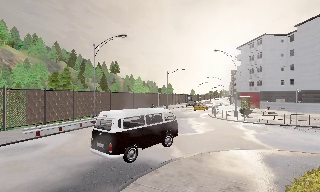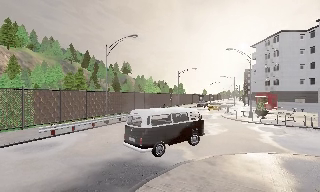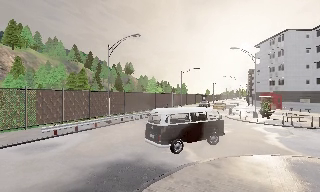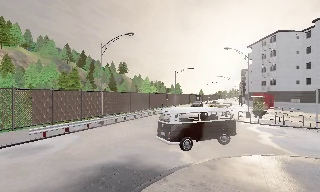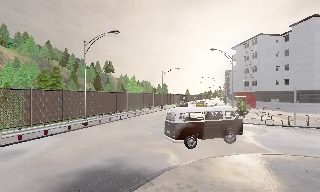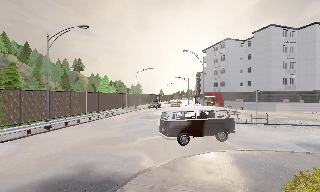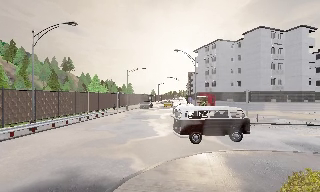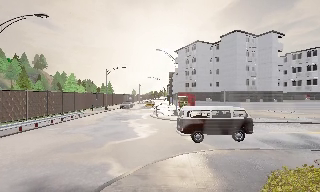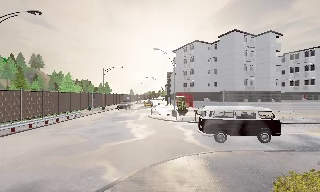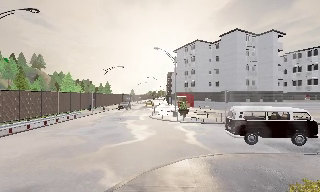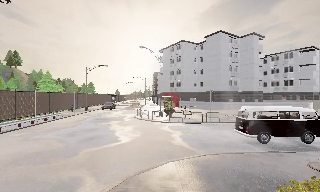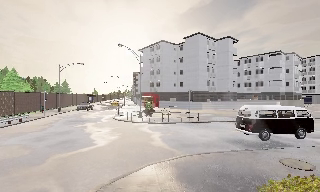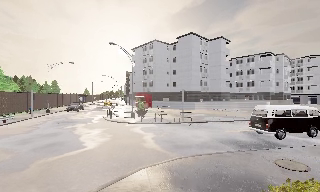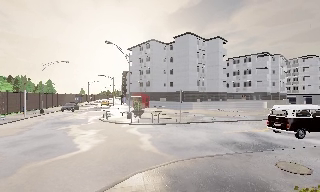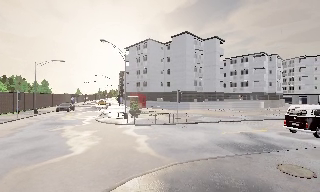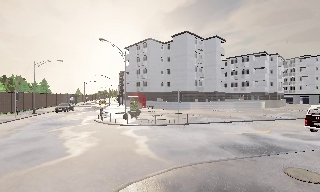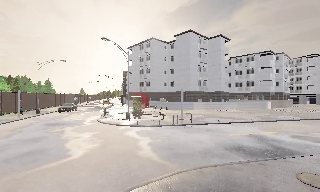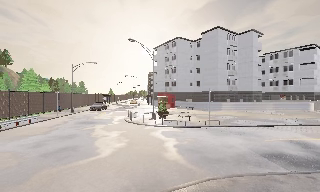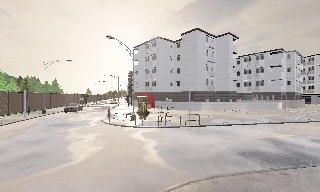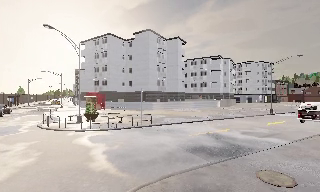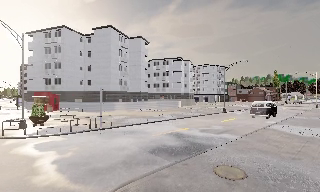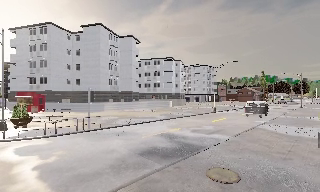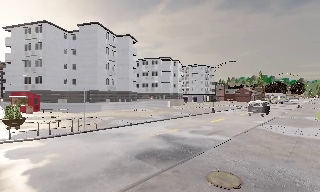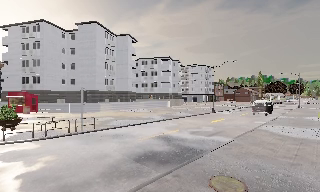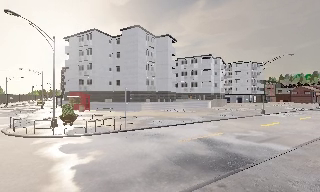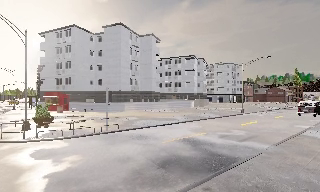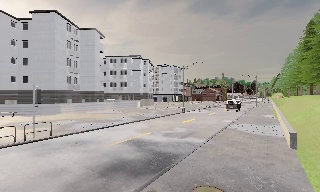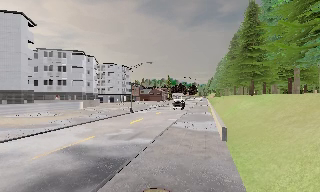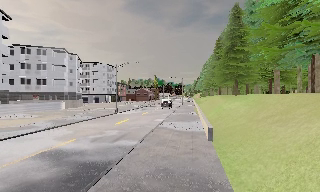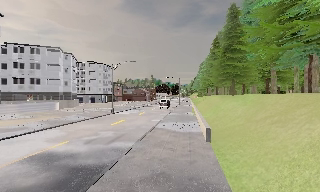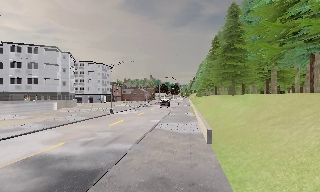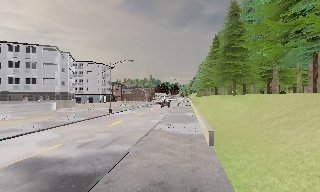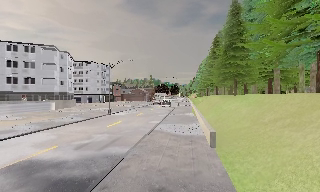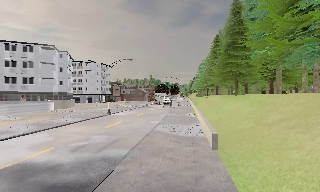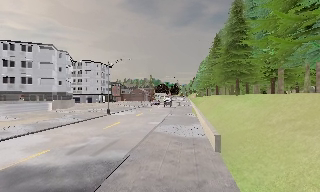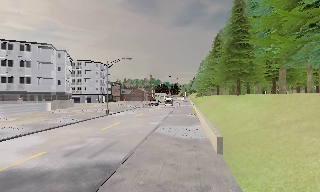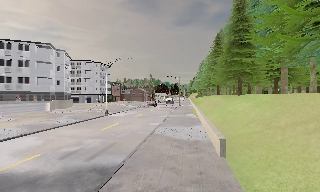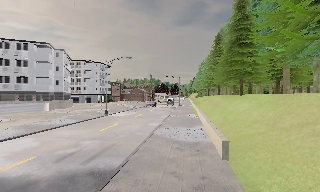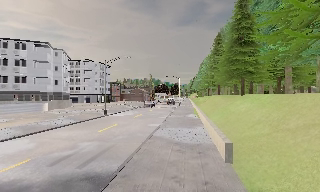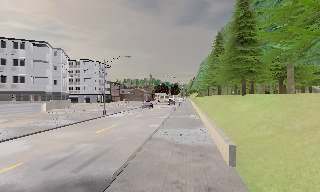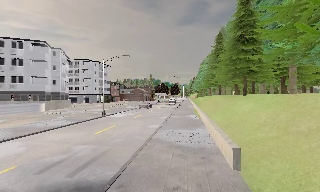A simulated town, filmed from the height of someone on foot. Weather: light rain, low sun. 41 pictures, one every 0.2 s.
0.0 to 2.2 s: The camera swings to its right by about 35 degrees, and the scene slides to the left. It travels forward, about 2.5 m.
2.2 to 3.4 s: The camera travels forward, about 2 m, so what stands in front looms larger.
3.4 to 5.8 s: The camera swings to its right by about 75 degrees, and the scene slides to the left. It travels forward, about 3.5 m.
5.8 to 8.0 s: The camera travels forward, about 3.5 m, so what stands in front looms larger.
The film runs forward here.
